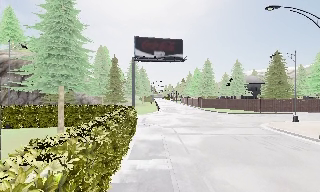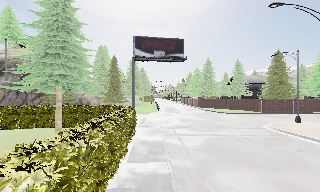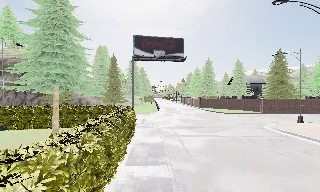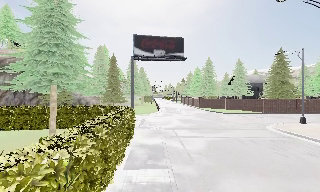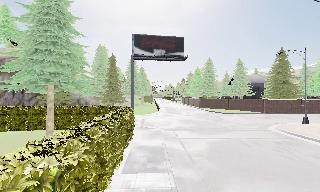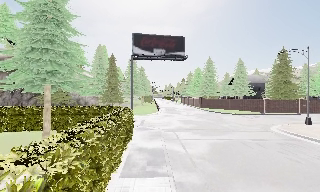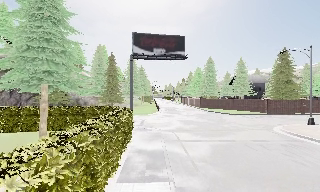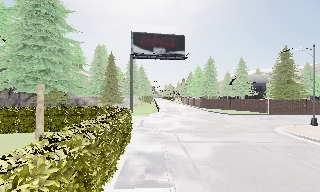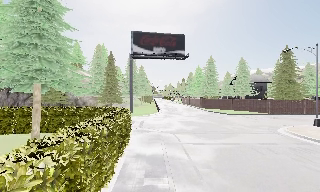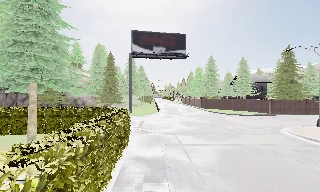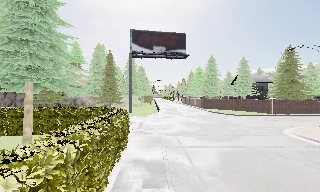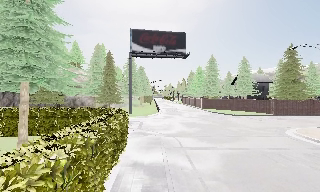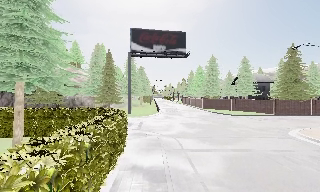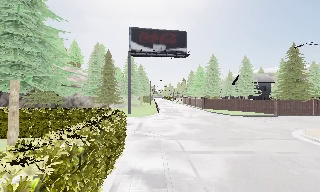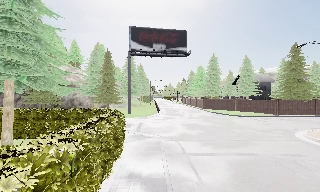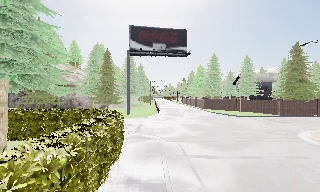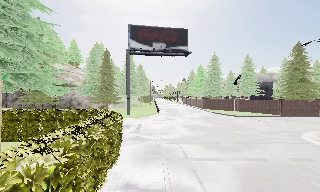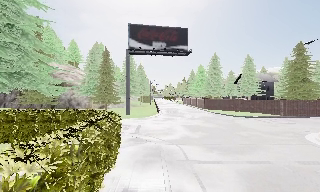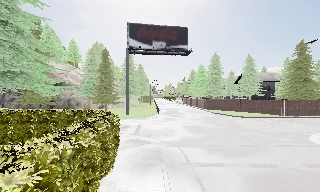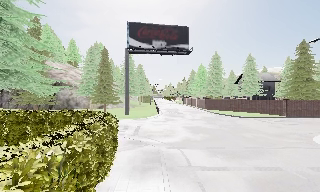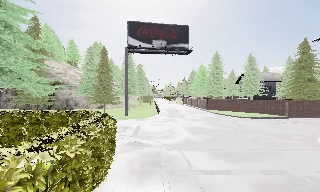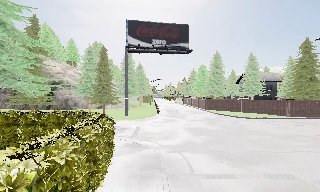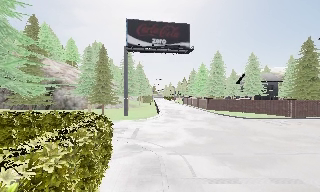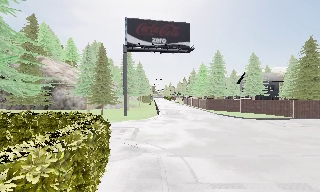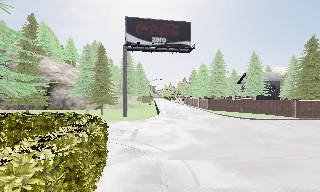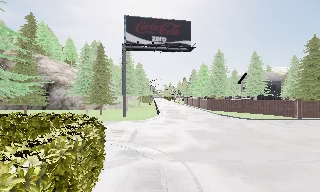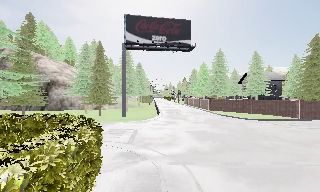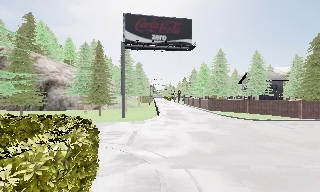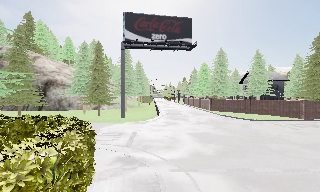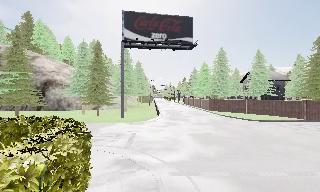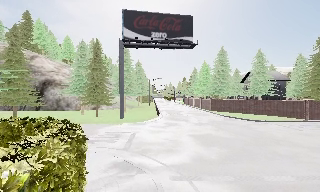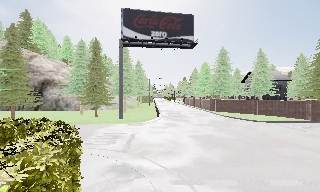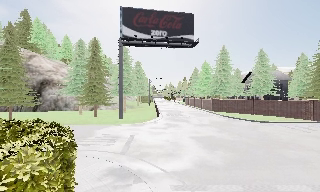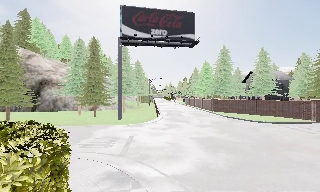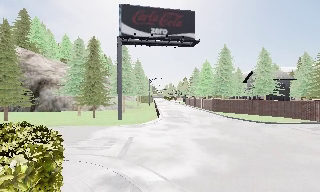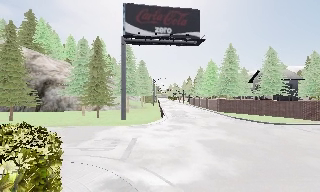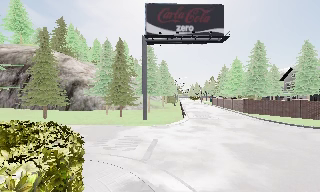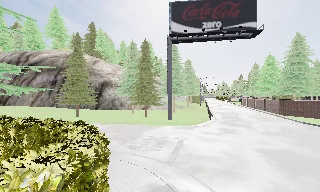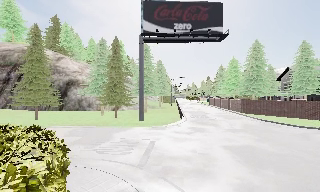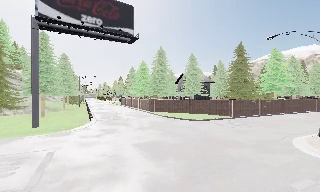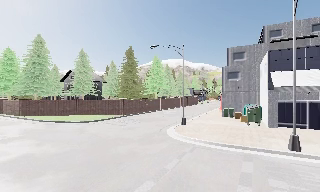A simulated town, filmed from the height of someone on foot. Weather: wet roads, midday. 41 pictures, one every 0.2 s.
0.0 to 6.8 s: The camera travels forward, about 10 m, so what stands in front looms larger.
6.8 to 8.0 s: The camera swings to its right by about 60 degrees, and the scene slides to the left. It travels forward, about 1.5 m.
The film runs forward here.
